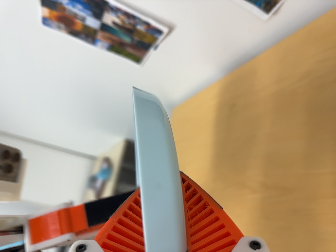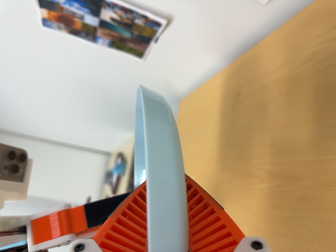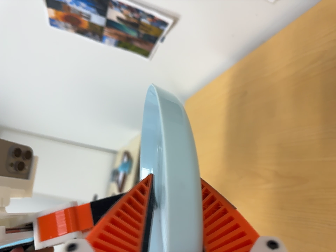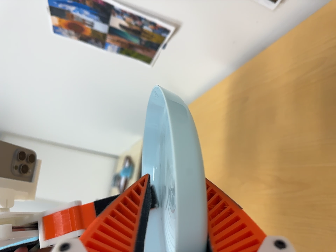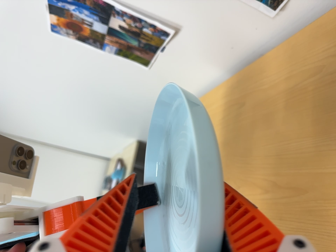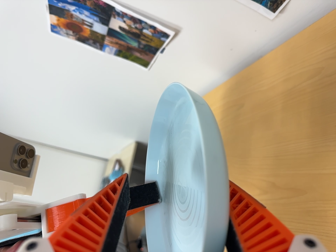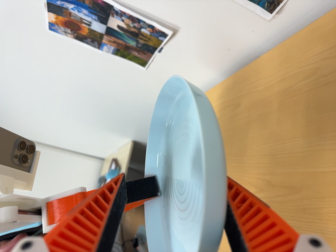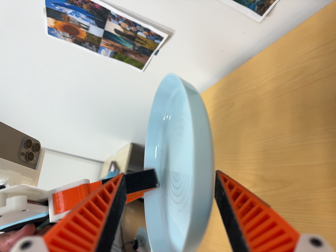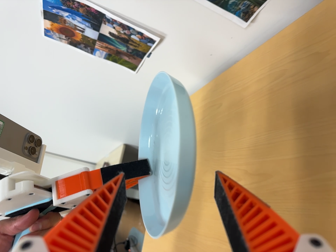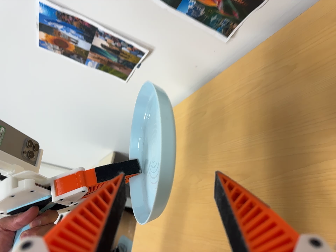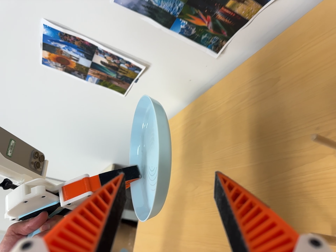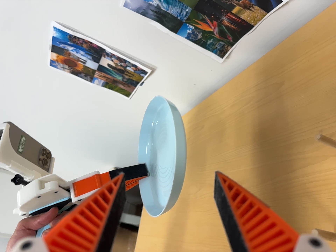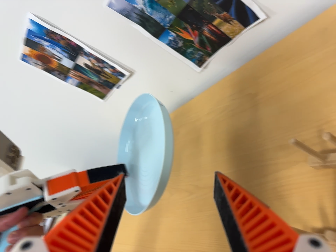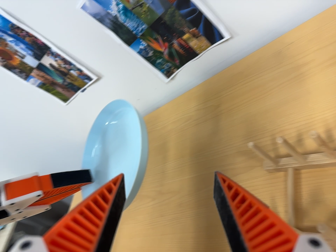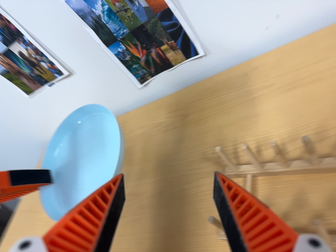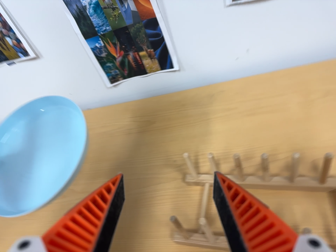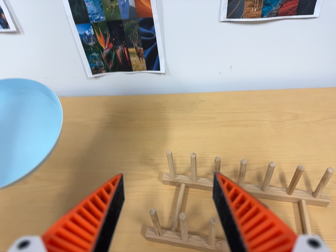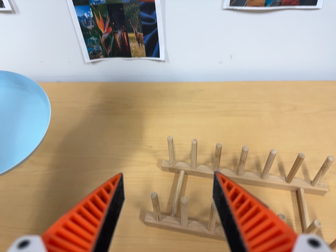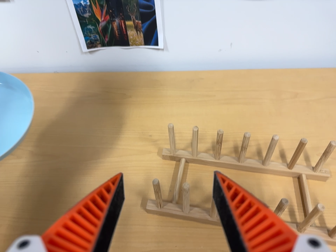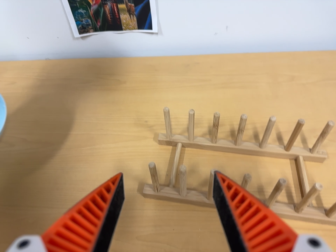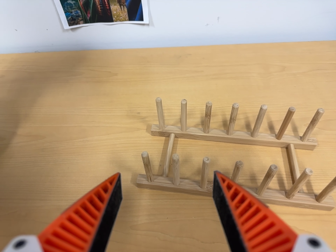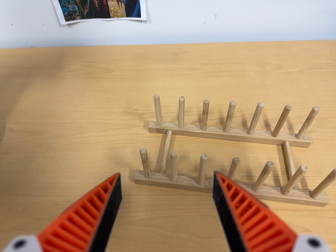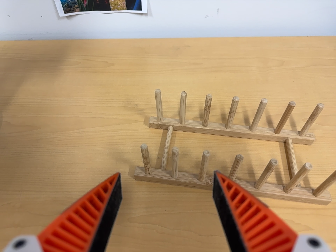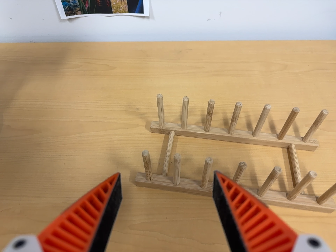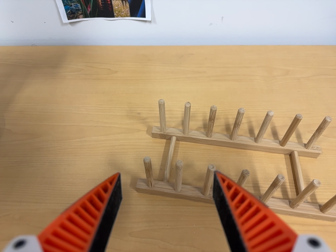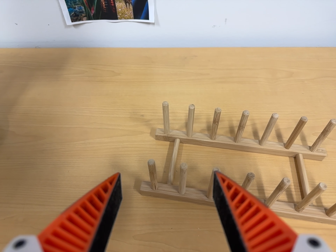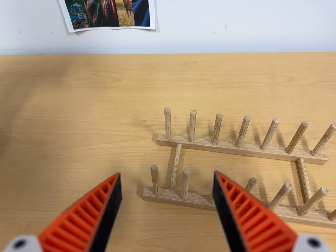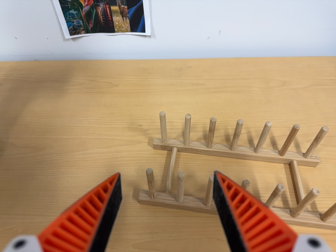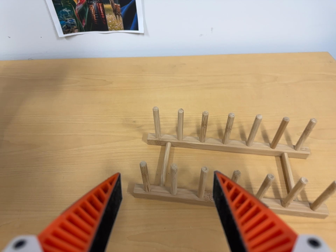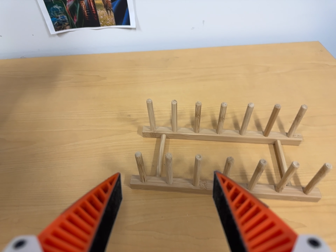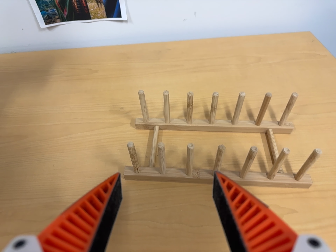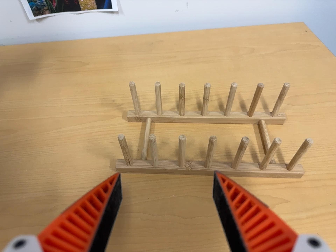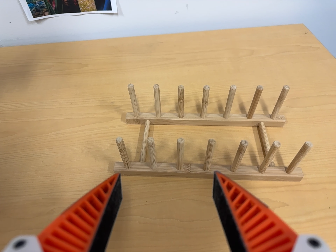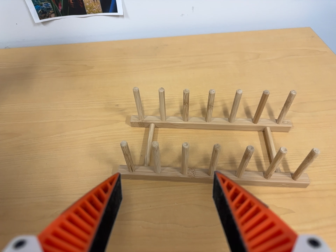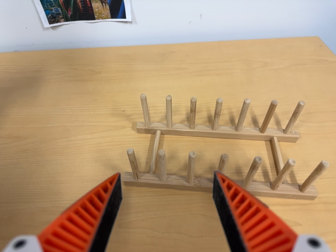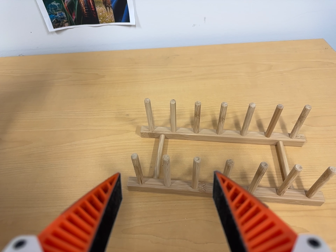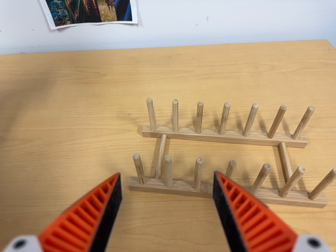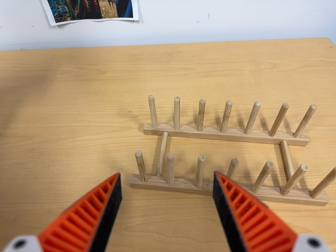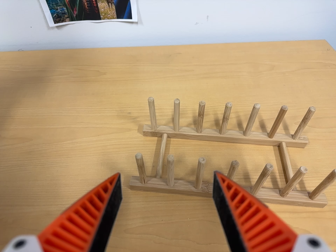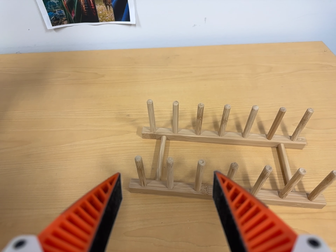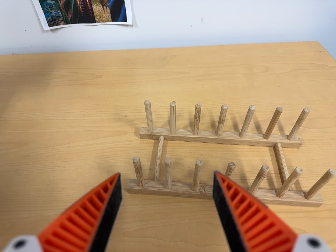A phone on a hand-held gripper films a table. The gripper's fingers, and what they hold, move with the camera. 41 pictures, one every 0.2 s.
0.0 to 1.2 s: The camera shifts only a little, or ends up much as it began.
1.2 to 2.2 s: The camera travels backward, about 14 cm, so what stands in front gets smaller. Its aim tips toward the top of its view by about 10 degrees.
2.2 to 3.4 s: The camera swings to its right by about 50 degrees, and the scene slides to the left. It travels to its left and toward the bottom of its view, about 18 cm. Its aim tips toward the top of its view by about 15 degrees. It rolls about its line of sight by about 35 degrees, and the scene rotates clockwise.
3.4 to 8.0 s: The camera shifts only a little, or ends up much as it began.
The film runs backward here.
